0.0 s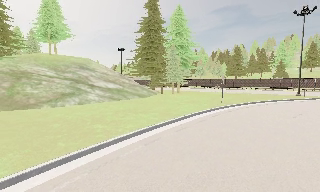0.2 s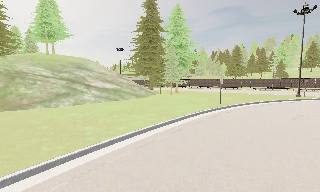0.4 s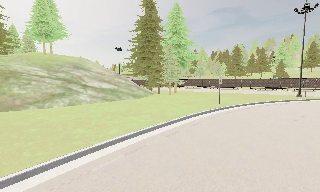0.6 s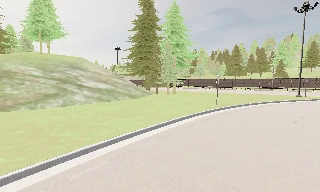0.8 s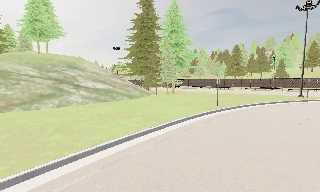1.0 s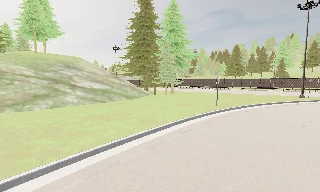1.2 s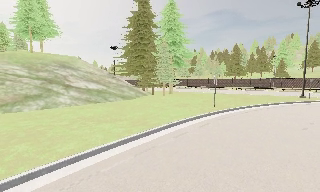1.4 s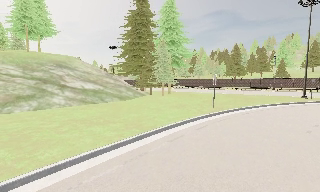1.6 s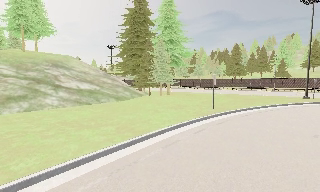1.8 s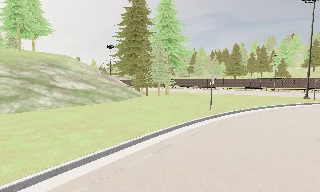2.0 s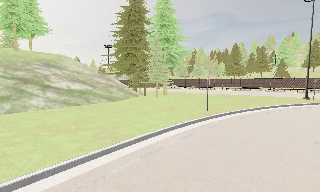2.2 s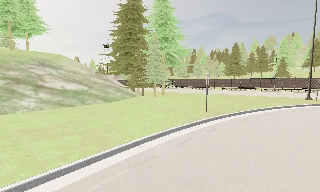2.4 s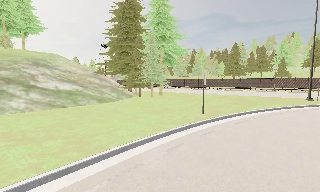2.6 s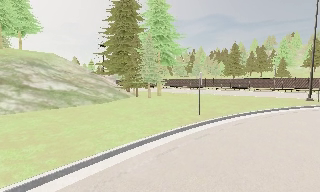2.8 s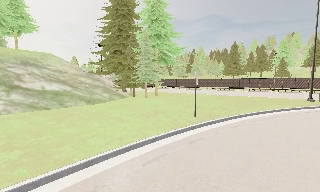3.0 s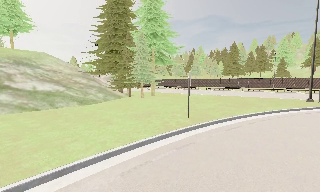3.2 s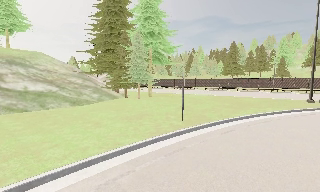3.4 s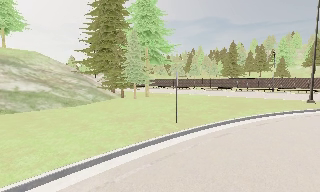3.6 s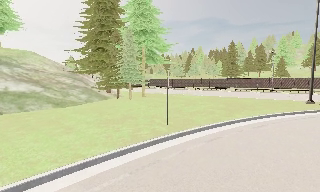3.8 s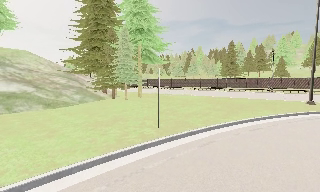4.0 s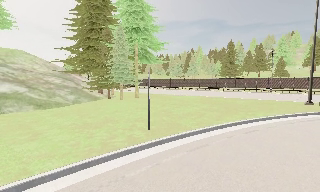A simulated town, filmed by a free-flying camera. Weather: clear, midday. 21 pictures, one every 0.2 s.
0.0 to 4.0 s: The camera travels forward and to its right, about 11 m, so what stands in front looms larger.
The film runs backward here.
